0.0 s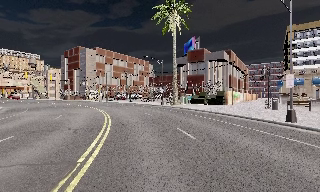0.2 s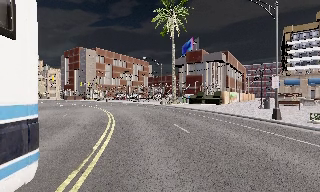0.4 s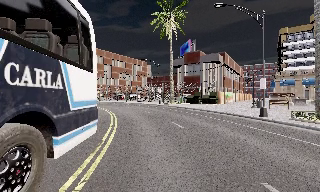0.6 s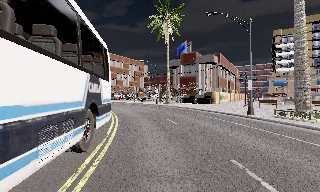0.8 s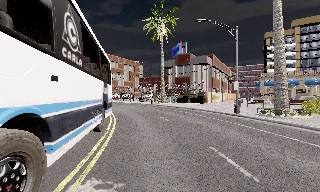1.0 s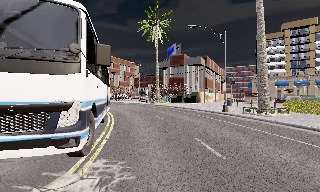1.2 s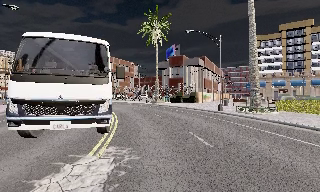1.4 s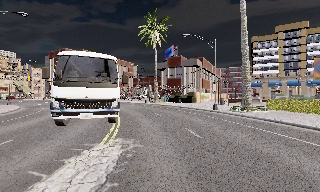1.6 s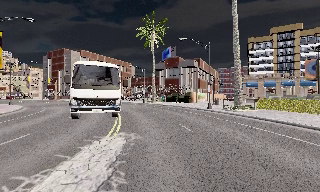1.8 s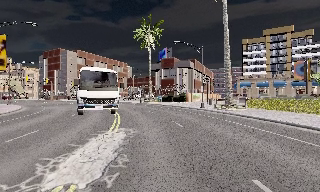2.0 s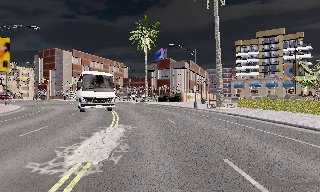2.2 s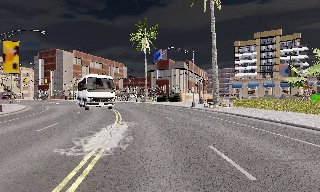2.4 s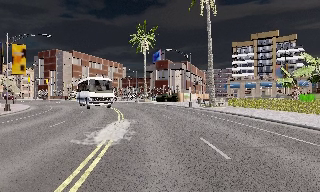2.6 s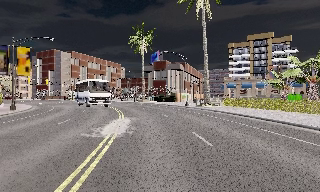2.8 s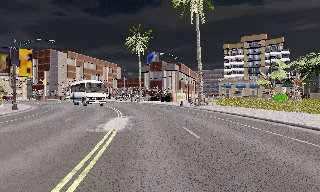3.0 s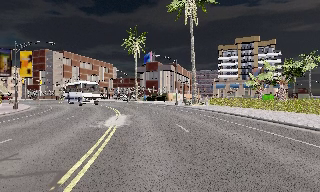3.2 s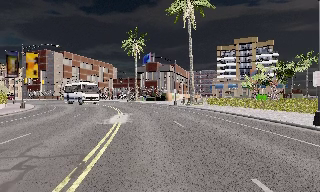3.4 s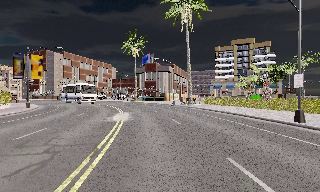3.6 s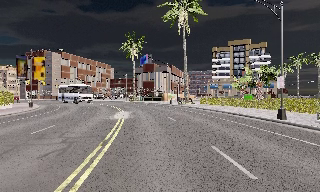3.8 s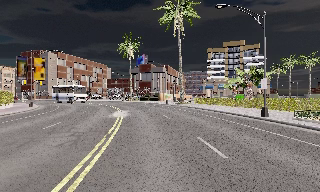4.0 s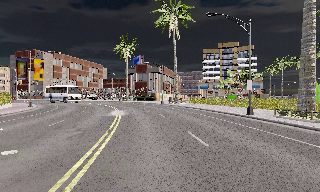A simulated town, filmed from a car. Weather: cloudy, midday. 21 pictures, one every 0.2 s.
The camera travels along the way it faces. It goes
backward.
0.0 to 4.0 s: The camera swings to its right by about 15 degrees, and the scene slides to the left. It travels backward, about 20 m, so what stands in front gets smaller.
The film runs backward here.
